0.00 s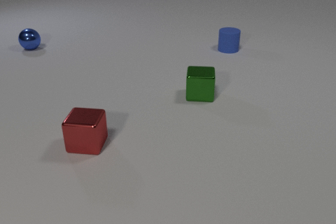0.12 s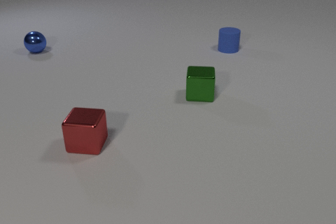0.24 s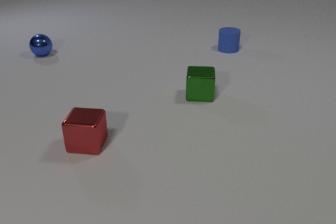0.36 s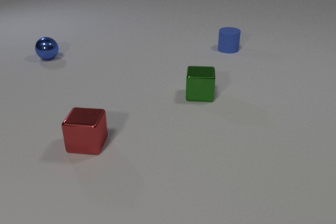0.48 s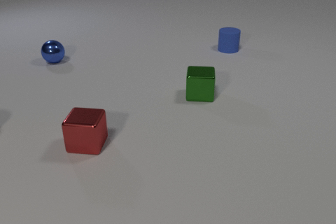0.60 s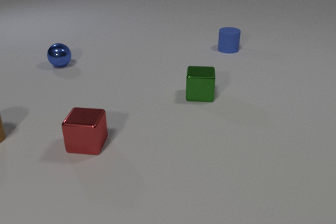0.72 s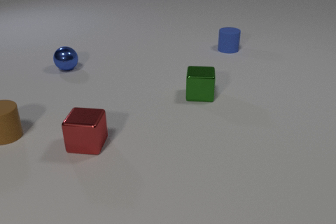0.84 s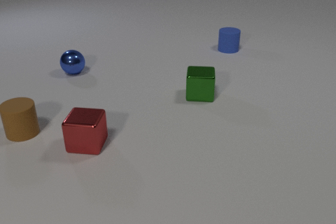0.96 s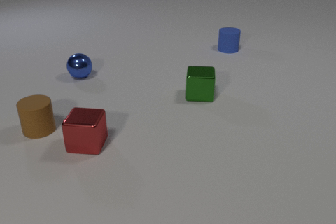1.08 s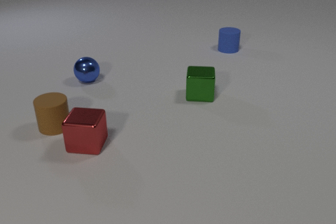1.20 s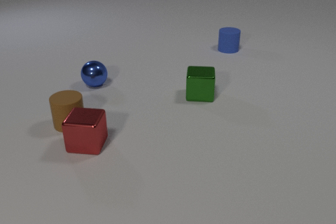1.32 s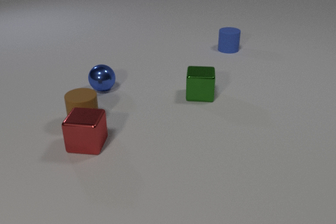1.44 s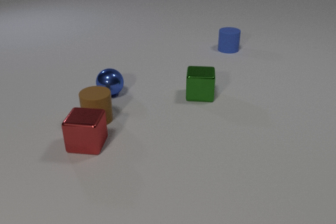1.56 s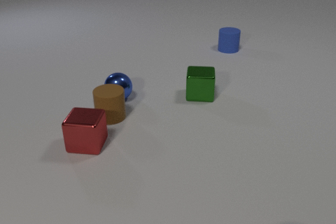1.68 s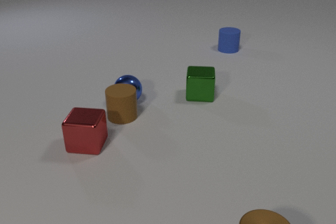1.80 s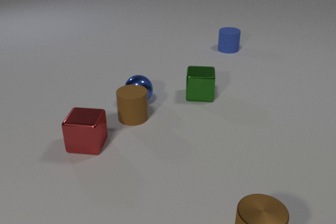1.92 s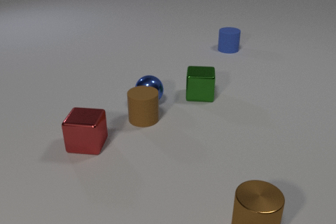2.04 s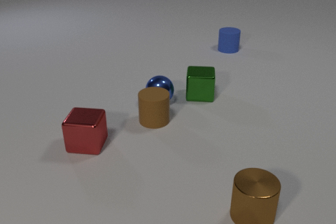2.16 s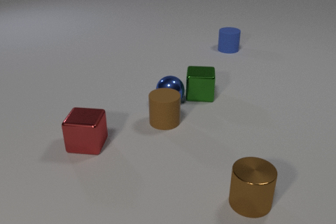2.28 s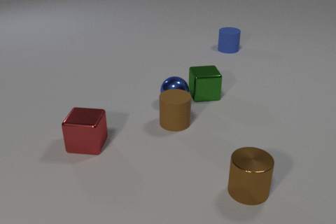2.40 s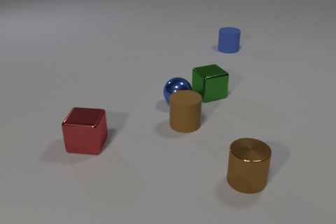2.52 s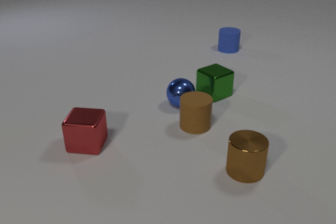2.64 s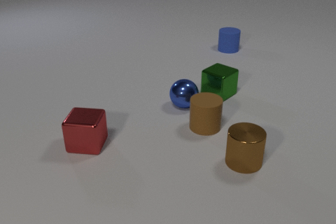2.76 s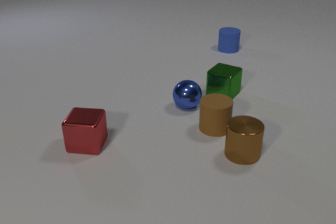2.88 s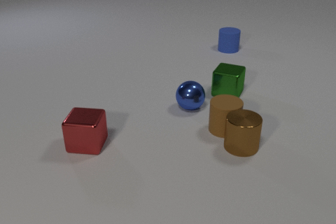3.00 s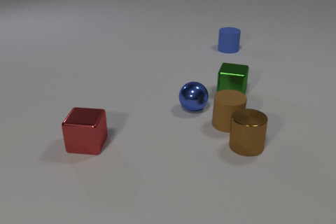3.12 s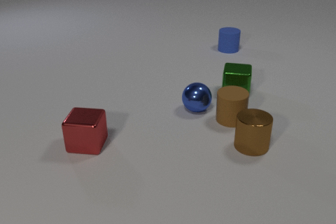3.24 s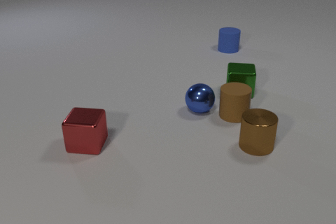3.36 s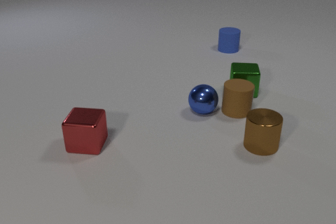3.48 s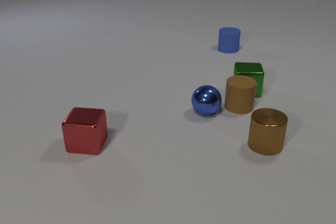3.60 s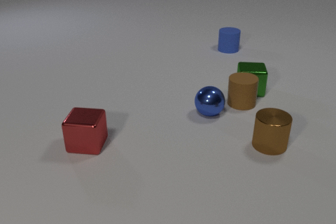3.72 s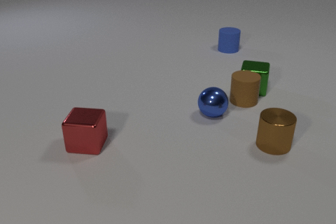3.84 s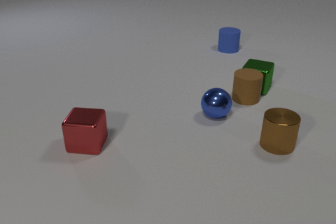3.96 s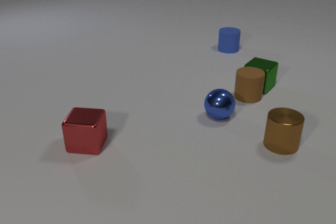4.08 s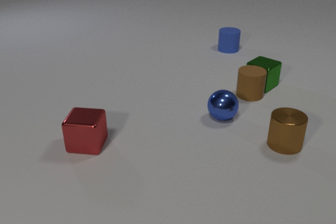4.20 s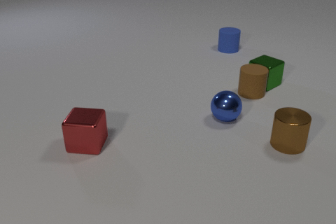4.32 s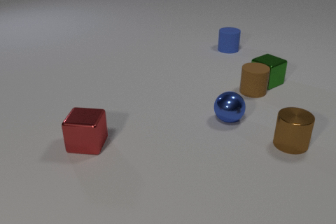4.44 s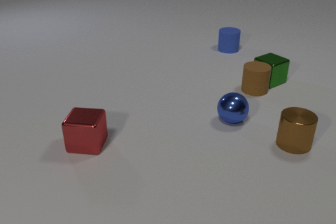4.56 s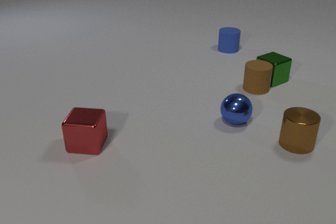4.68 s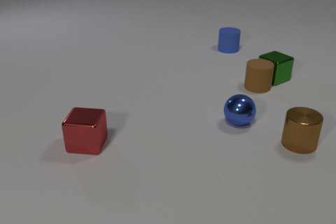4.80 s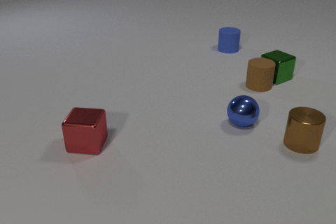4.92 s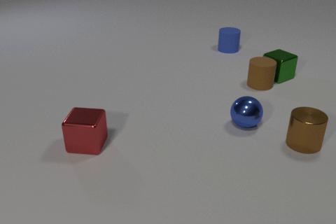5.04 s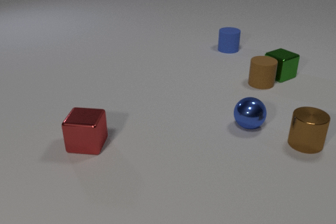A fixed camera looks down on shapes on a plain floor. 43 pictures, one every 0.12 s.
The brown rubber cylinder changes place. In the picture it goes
to the right.
The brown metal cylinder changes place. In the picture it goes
away from the camera.
0.00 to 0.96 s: The blue metal sphere rolls toward the camera and to the right. The brown rubber cylinder comes in at the left edge, slides to the right.
0.96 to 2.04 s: The blue metal sphere rolls to the right and toward the camera. The brown rubber cylinder slides to the right. The brown metal cylinder comes in at the bottom edge, slides away from the camera. The blue metal sphere and the brown rubber cylinder collide.
2.04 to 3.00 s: The blue metal sphere rolls to the right. The brown rubber cylinder slides to the right. The green metal cube slides to the right, spins counterclockwise seen from above by about 75 degrees, its near face sliding to the right. The brown metal cylinder slides away from the camera. The blue metal sphere and the green metal cube collide. The brown rubber cylinder and the brown metal cylinder collide.
3.00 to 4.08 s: The blue metal sphere rolls to the right and toward the camera. The brown rubber cylinder slides away from the camera. The green metal cube slides to the right and away from the camera, spins clockwise seen from above by about 30 degrees, its near face sliding to the left. The brown metal cylinder slides to the right. The brown rubber cylinder and the green metal cube collide.
4.08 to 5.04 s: The blue metal sphere rolls to the right and toward the camera. The brown rubber cylinder slides away from the camera. The green metal cube slides away from the camera and to the right. The brown metal cylinder slides to the right and away from the camera.
What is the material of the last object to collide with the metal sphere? metal.
Are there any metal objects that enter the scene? yes.
What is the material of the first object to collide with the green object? metal.
